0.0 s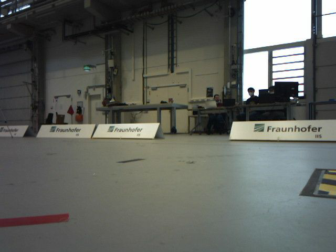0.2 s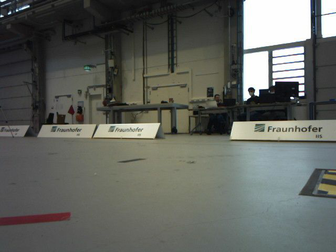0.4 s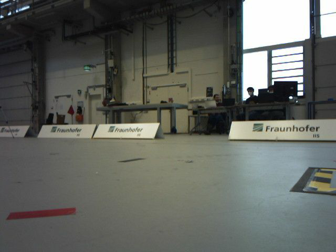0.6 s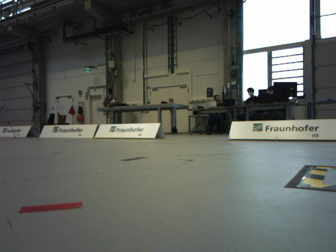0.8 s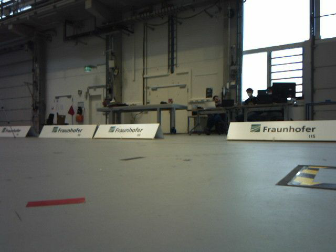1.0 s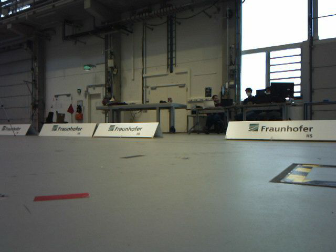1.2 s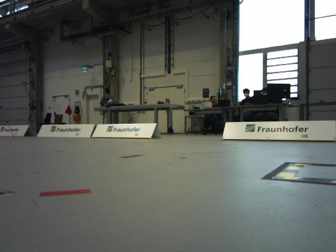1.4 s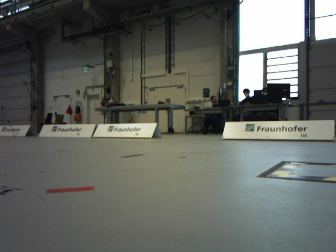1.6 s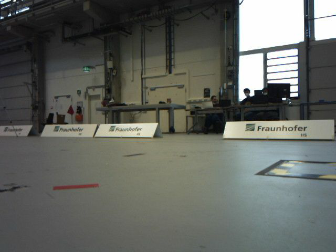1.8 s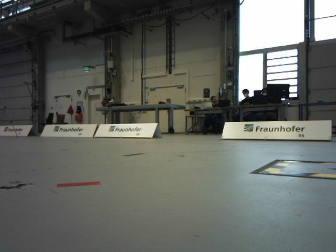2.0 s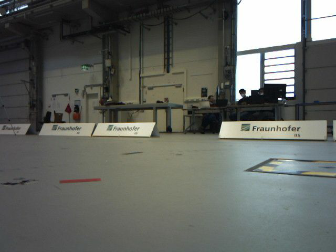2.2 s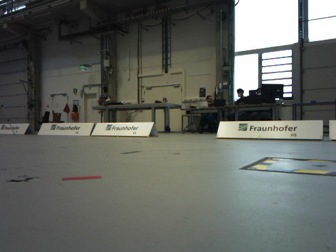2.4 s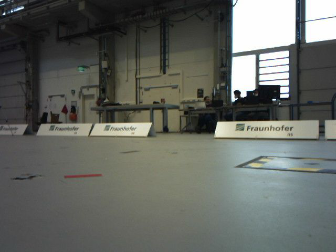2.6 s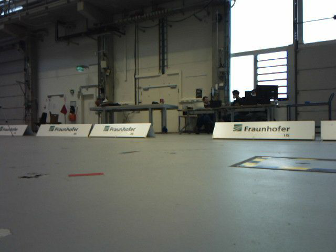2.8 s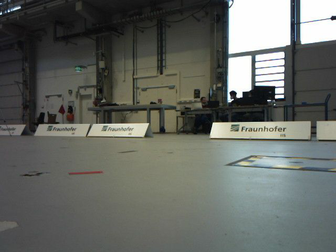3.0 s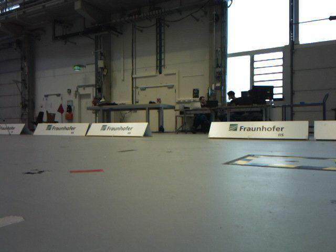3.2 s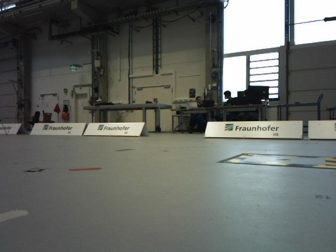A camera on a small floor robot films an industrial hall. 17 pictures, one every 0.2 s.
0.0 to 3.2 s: The camera travels backward, about 0.6 m, so what stands in front gets smaller.
The film runs backward here.
